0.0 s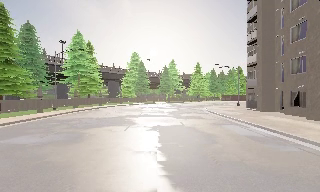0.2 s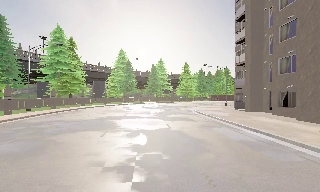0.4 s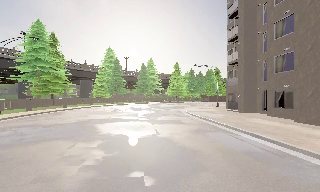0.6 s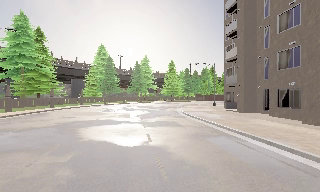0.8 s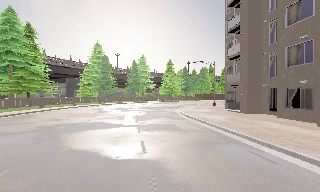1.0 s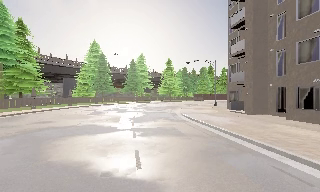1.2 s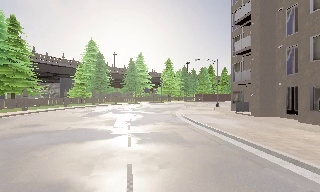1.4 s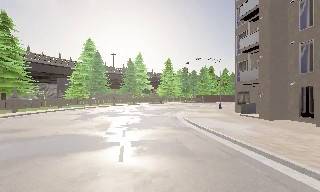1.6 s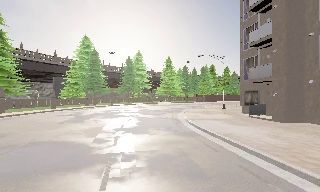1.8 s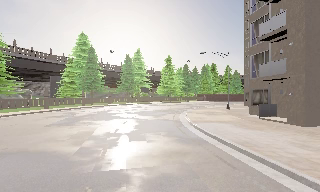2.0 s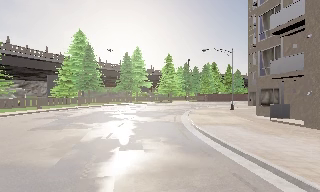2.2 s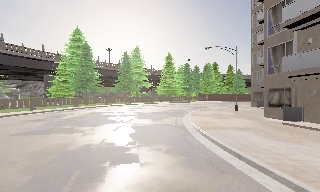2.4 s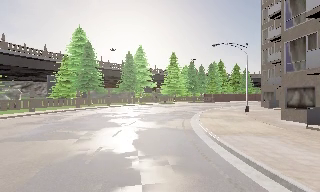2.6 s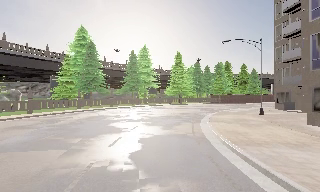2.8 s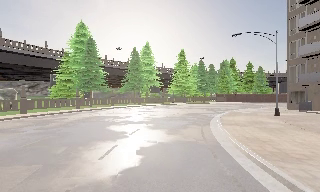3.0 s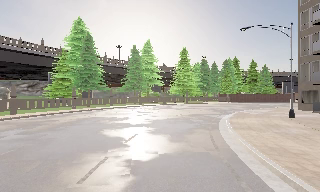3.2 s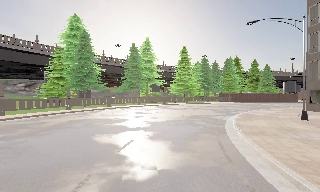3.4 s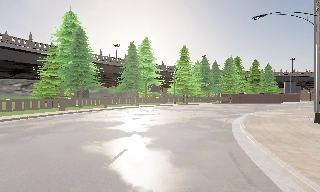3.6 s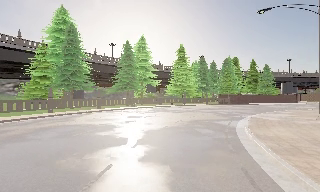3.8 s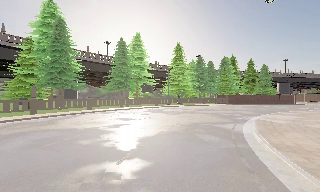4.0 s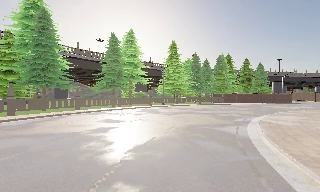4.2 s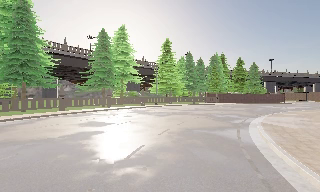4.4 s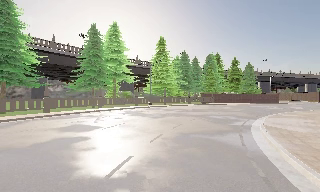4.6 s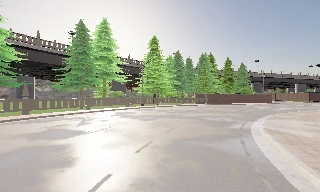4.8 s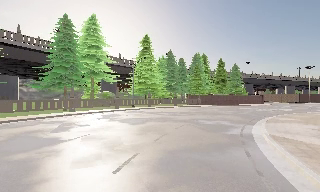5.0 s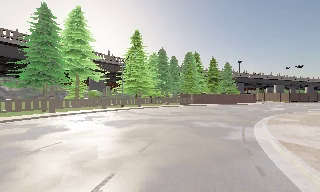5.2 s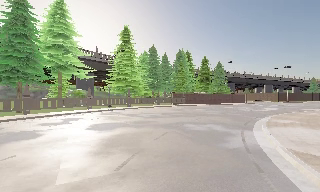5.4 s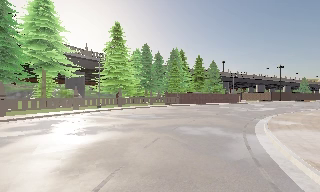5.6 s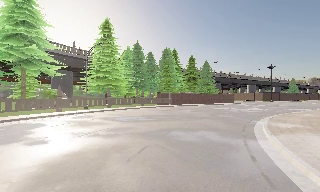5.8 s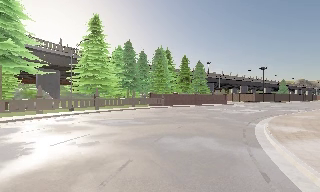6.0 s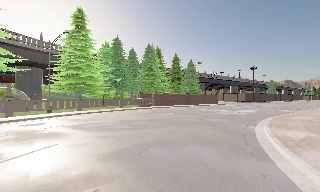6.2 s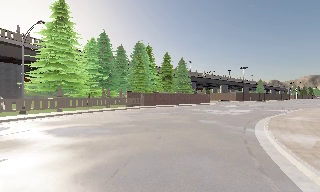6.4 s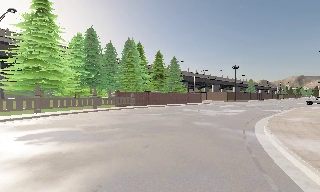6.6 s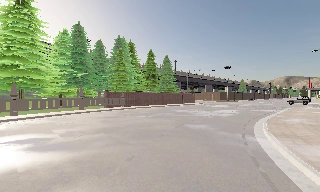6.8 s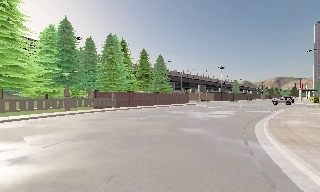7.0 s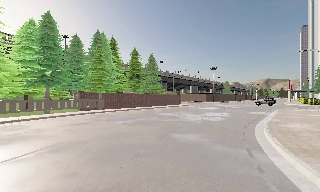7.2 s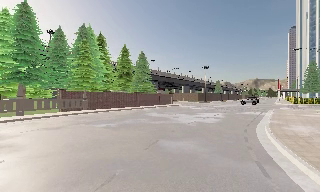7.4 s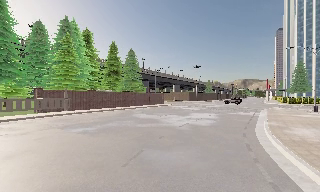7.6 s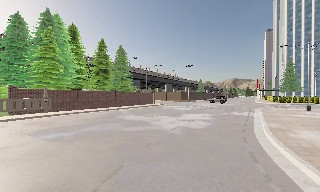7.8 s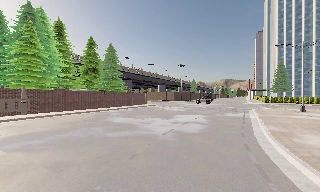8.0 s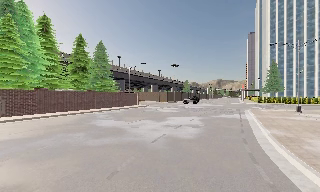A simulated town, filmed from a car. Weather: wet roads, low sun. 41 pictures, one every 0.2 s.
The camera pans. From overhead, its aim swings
clockwise.
The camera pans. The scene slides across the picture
to the left.
0.0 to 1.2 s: The camera pans to its right, which is clockwise from overhead, by about 10 degrees. It travels forward, about 8 m, so what stands in front looms larger.
1.2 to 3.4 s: The camera travels forward, about 14 m, so what stands in front looms larger.
3.4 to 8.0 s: The scene slides to the left, as the camera pans about 55 degrees to its right. It travels forward, about 30 m.
The film runs forward here.
